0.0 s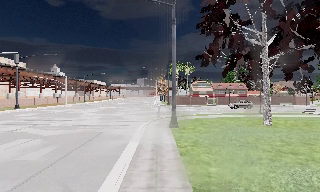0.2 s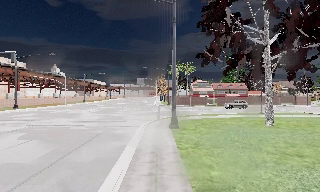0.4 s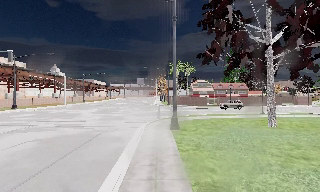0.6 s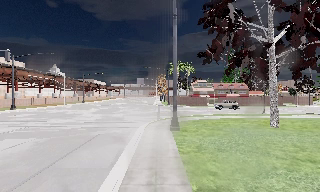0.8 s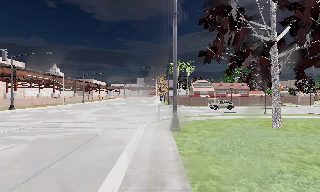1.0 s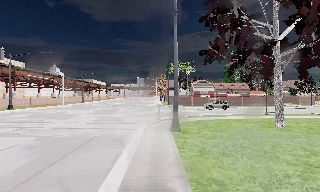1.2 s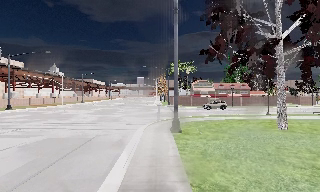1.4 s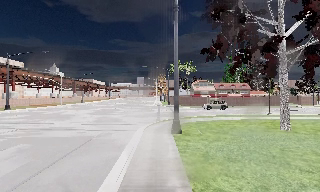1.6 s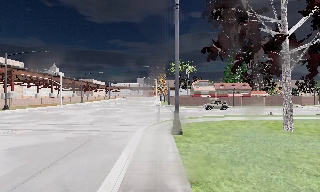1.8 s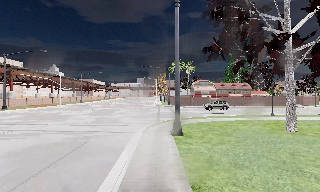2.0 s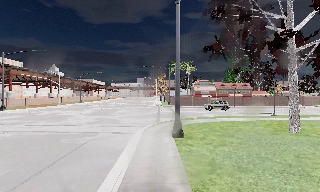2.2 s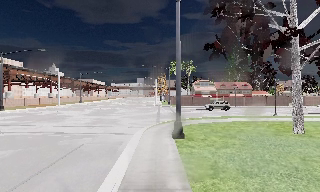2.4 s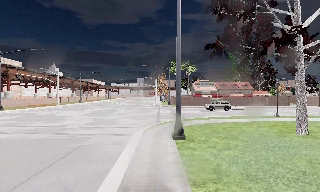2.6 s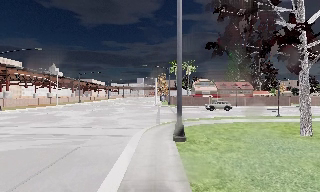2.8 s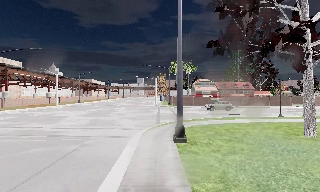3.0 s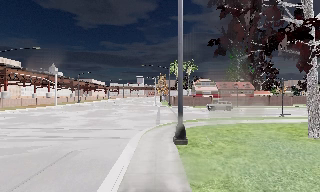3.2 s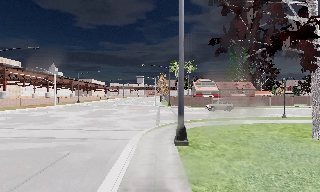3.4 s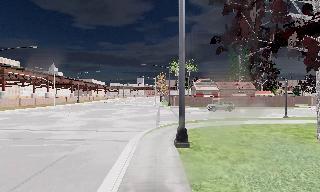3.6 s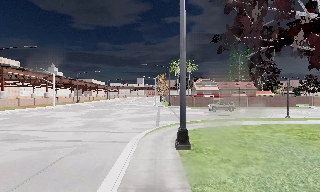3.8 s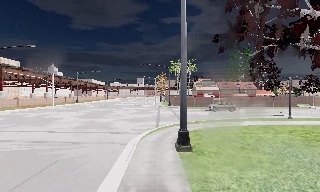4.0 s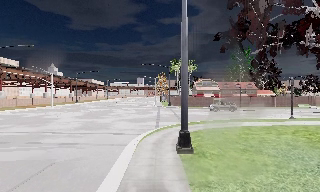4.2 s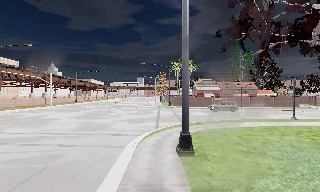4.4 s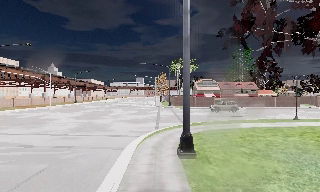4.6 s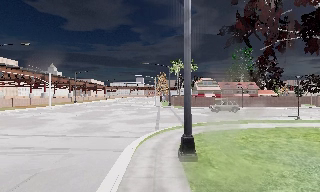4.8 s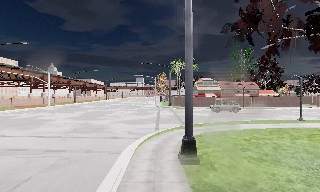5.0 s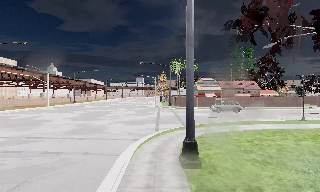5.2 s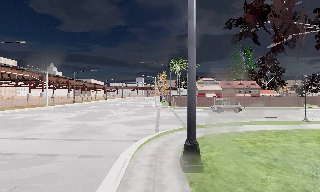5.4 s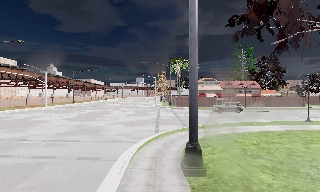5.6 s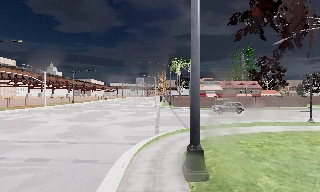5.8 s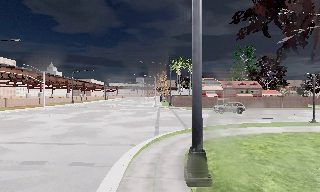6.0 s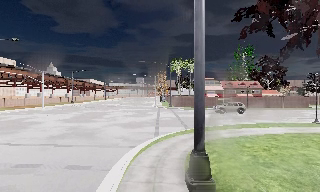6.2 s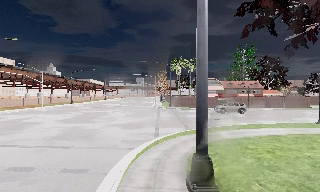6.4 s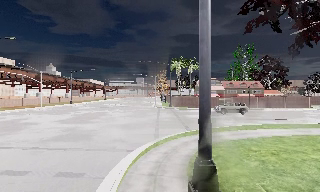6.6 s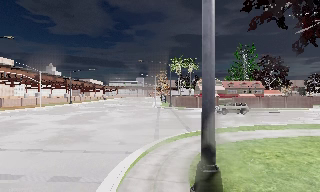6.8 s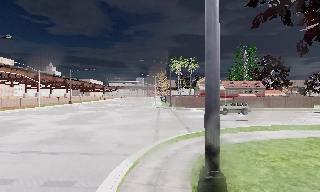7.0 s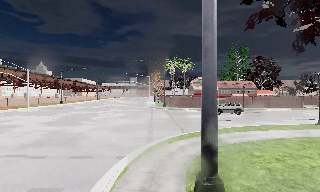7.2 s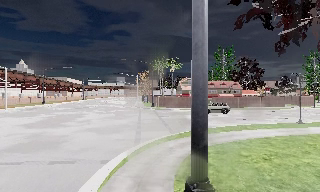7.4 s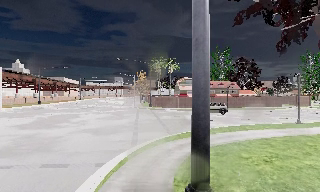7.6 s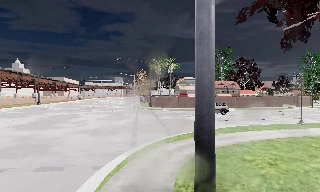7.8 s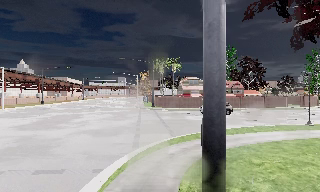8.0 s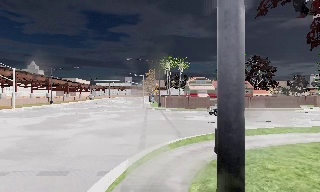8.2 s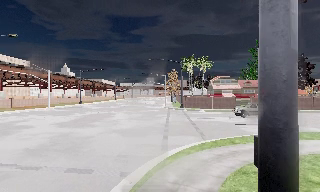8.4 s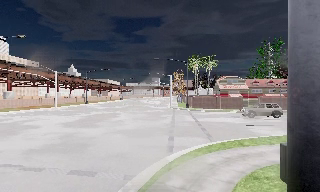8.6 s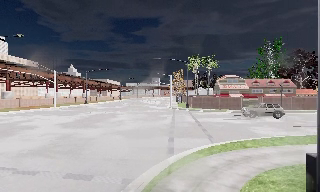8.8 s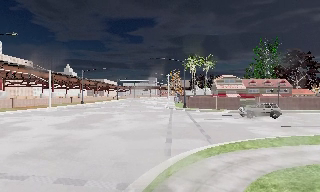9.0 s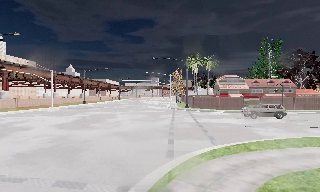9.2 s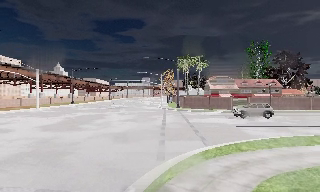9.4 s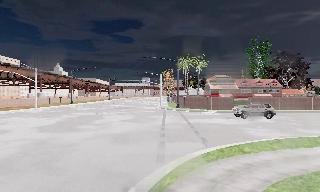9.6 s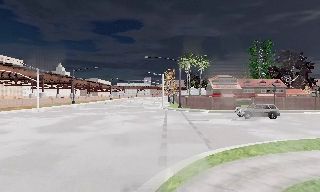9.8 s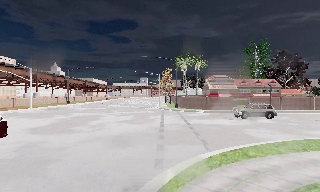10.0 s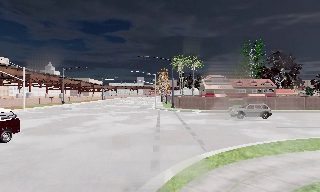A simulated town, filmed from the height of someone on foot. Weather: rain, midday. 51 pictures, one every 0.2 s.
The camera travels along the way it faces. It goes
forward.
0.0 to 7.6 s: The camera travels forward, about 11 m, so what stands in front looms larger.
7.6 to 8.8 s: The scene slides to the right, as the camera pans about 10 degrees to its left. It travels forward, about 1.5 m, so what stands in front looms larger.
8.8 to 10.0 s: The camera travels forward, about 1.5 m, so what stands in front looms larger.
The film runs forward here.
